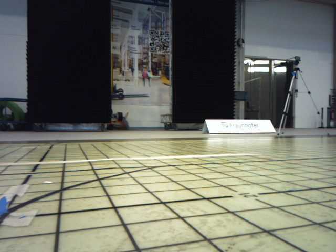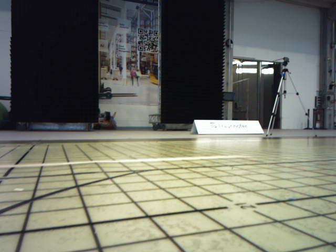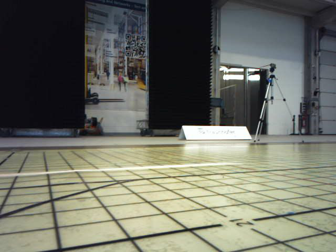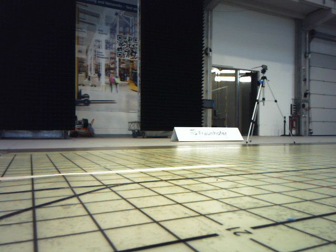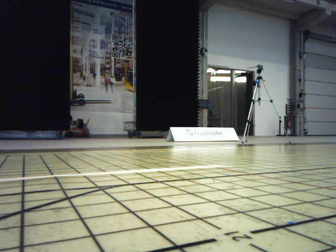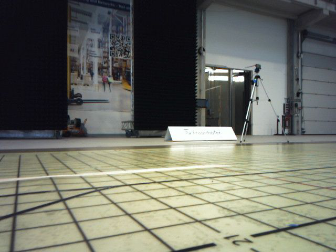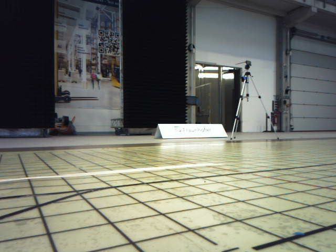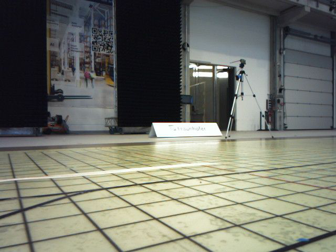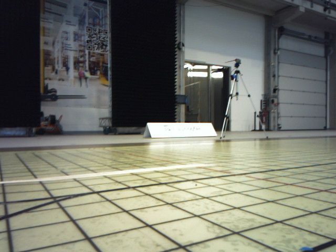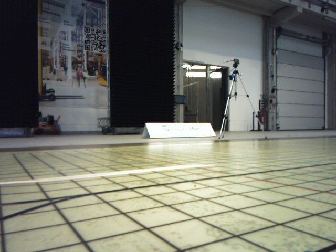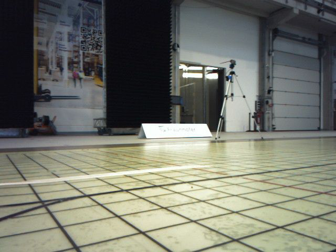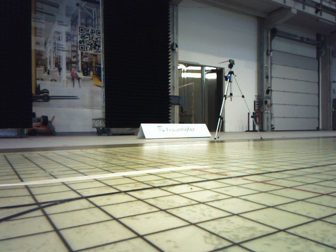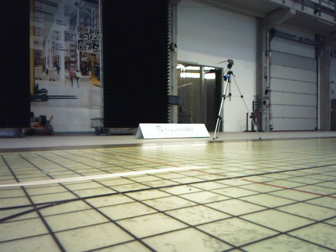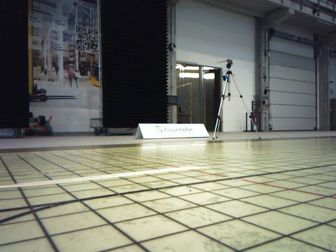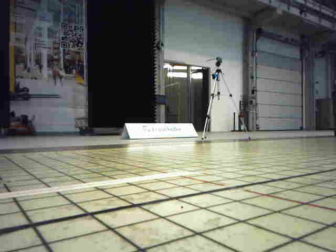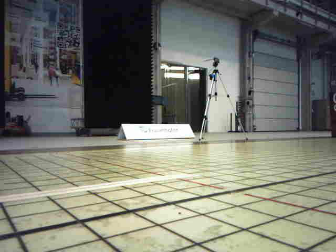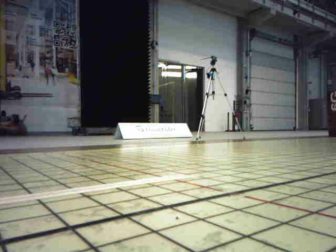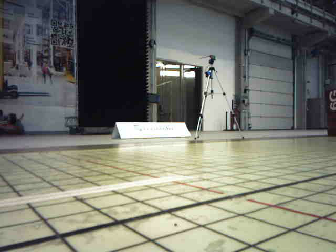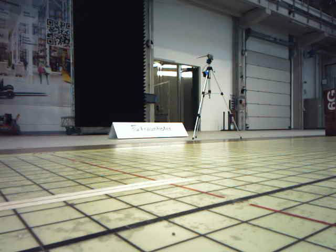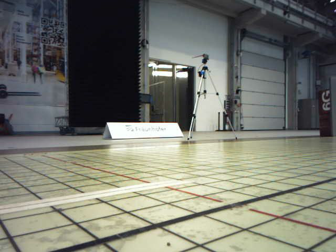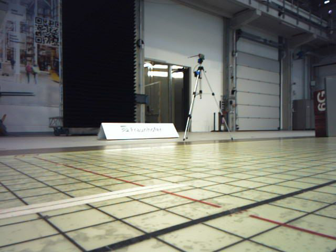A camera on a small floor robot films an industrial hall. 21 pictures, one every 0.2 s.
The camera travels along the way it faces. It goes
forward.
0.0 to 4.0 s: The camera swings to its right by about 20 degrees, and the scene slides to the left. It travels forward, about 0.8 m, so what stands in front looms larger.
The film runs forward here.
